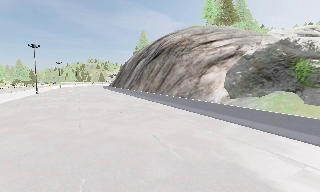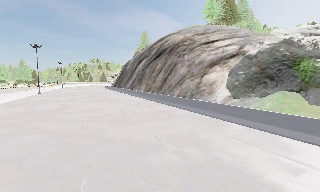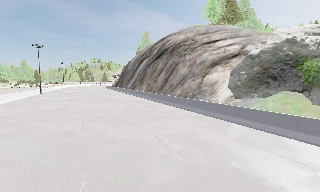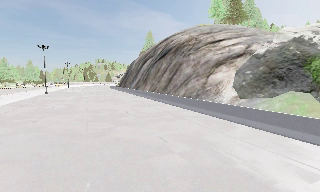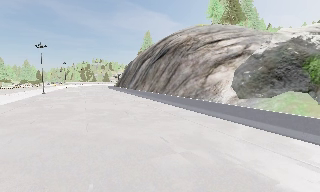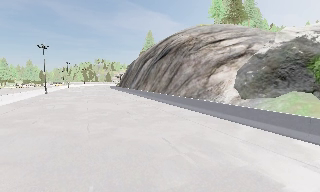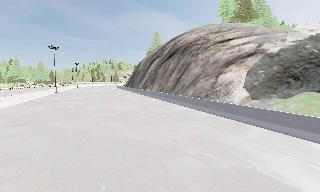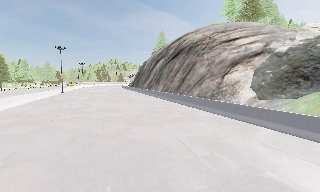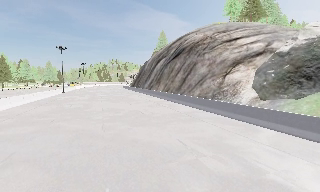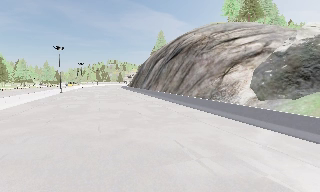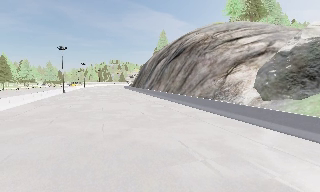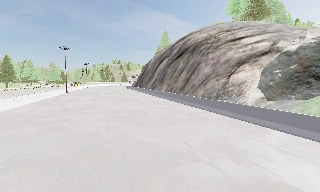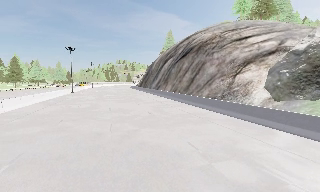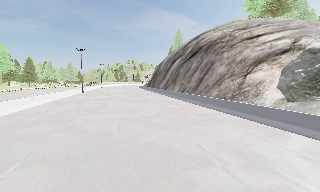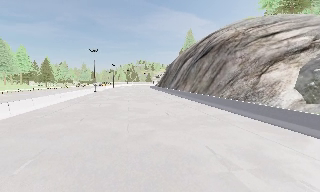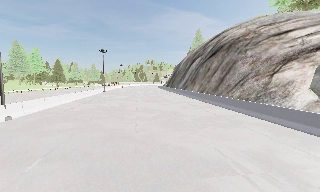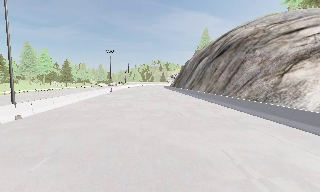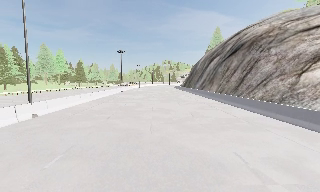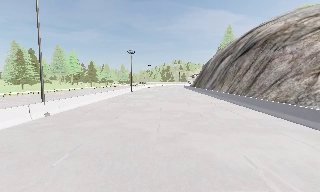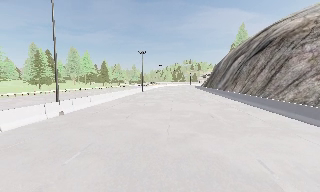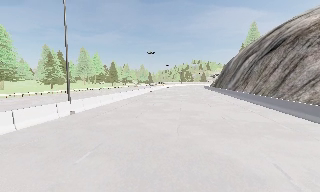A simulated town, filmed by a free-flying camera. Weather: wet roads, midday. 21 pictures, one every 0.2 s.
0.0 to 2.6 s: The camera pans to its left, which is counterclockwise from overhead, by about 10 degrees. It travels forward, about 1 m, so what stands in front looms larger.
2.6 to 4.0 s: The camera pans to its left, which is counterclockwise from overhead, by about 25 degrees. It travels forward, about 0.5 m, so what stands in front looms larger.
The film runs forward here.
